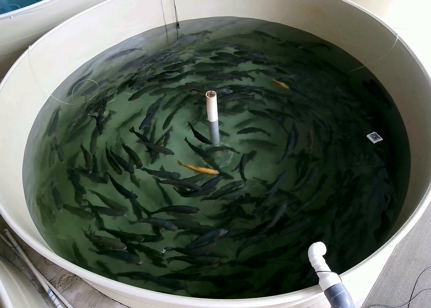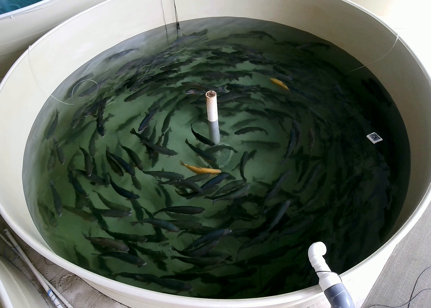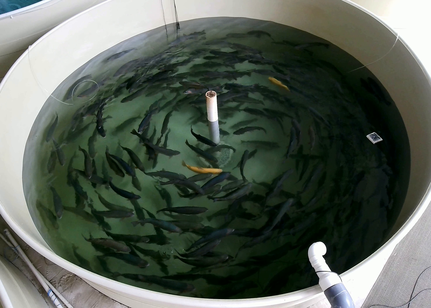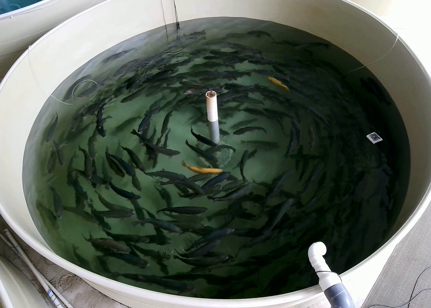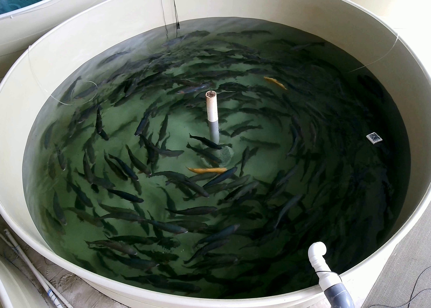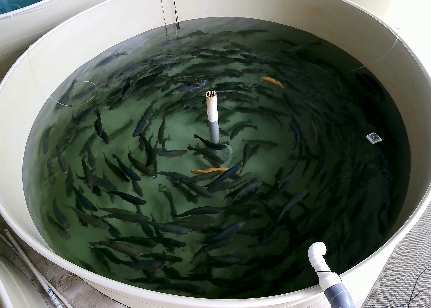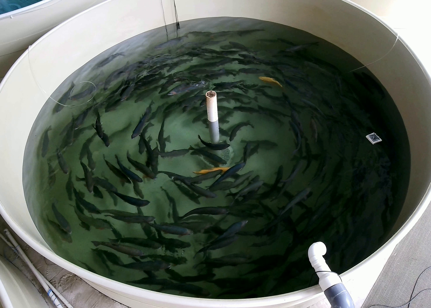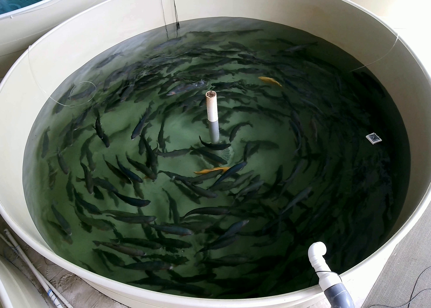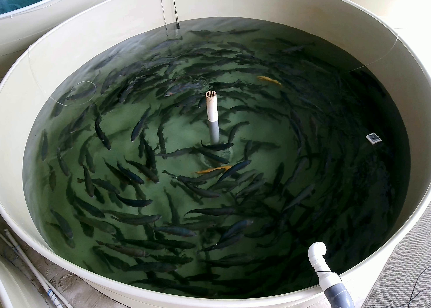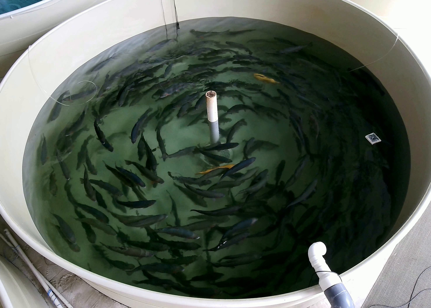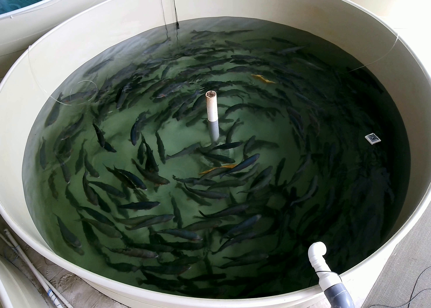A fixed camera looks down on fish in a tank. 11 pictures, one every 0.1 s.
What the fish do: Normal cruising.
